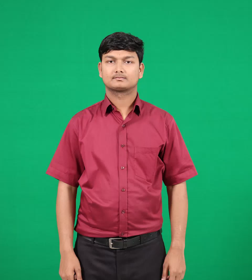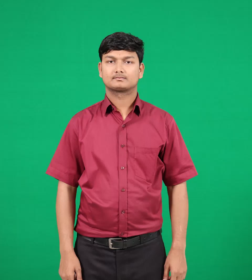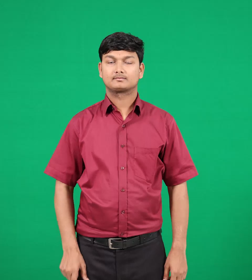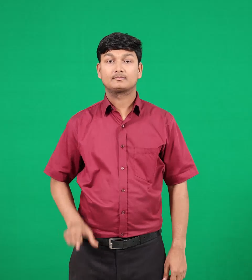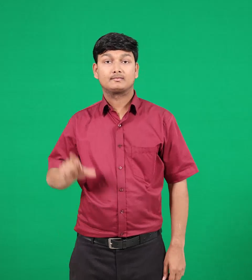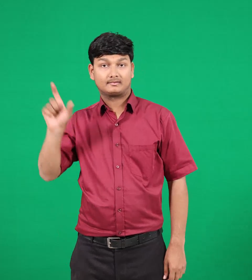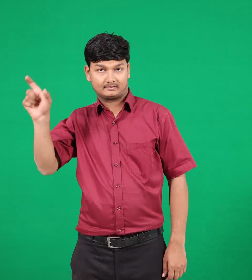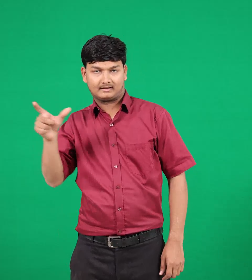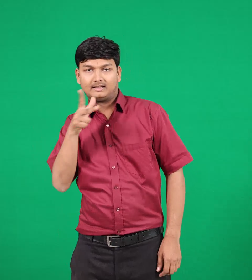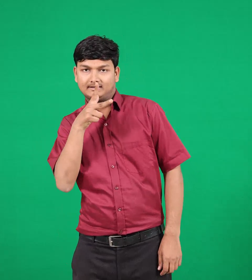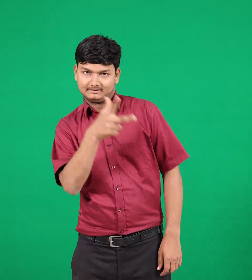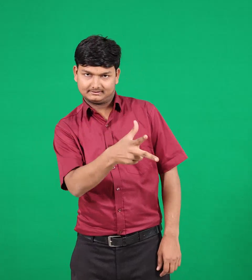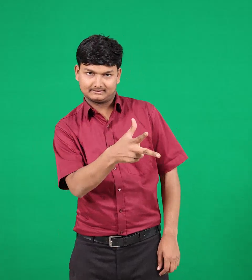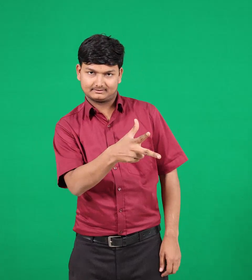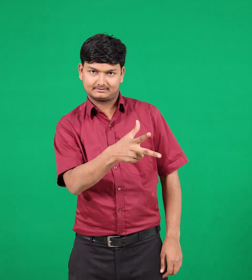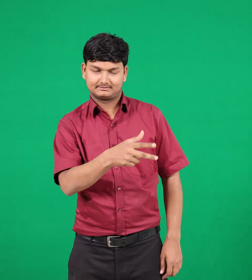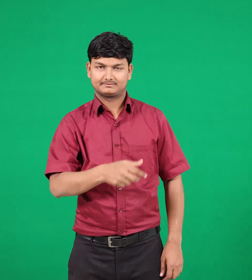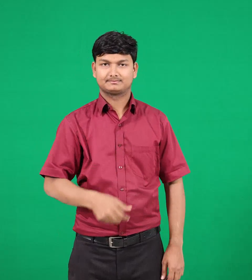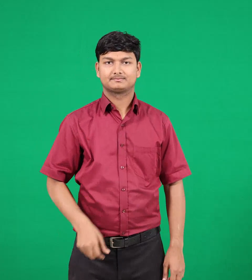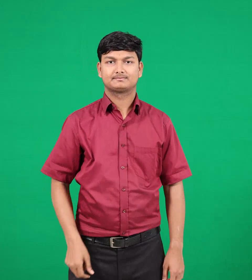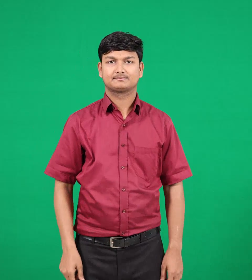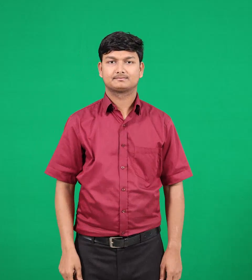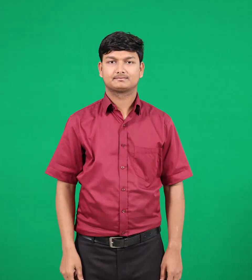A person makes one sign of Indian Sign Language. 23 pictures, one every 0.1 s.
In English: teller
